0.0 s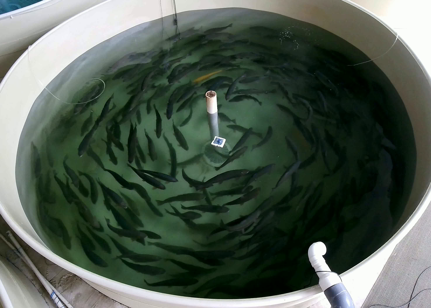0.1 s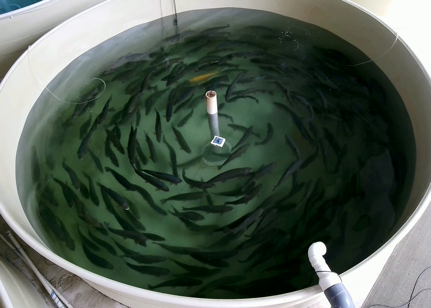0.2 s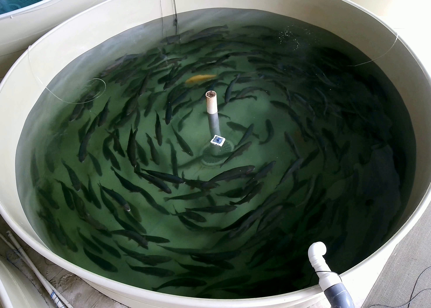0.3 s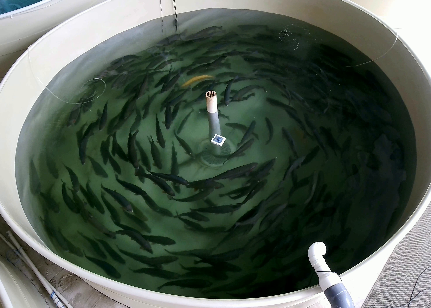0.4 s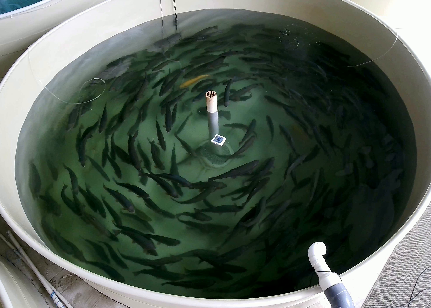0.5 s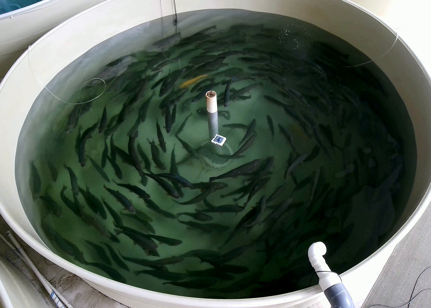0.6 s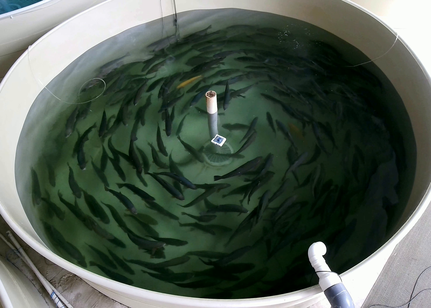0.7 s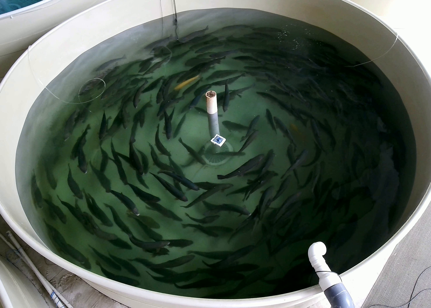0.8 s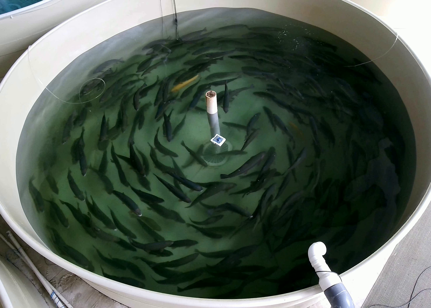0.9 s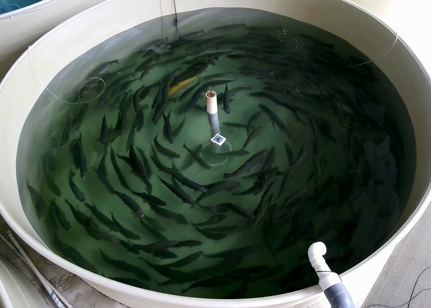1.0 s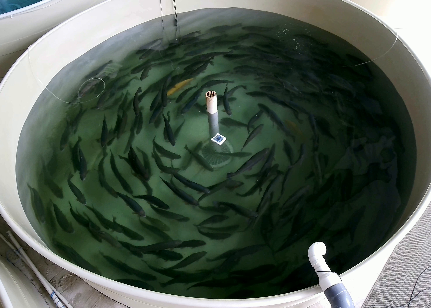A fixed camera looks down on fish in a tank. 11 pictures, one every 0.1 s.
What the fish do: Normal cruising.
